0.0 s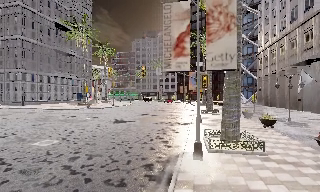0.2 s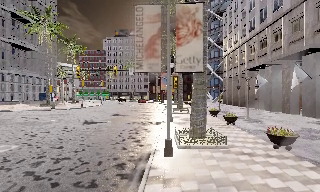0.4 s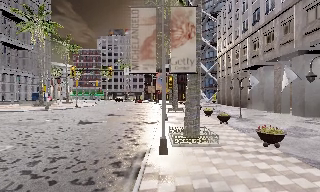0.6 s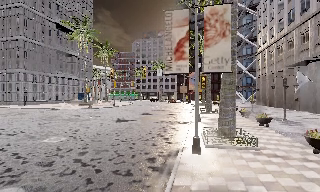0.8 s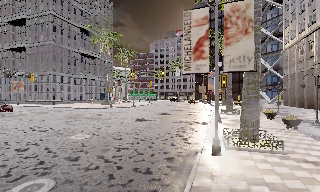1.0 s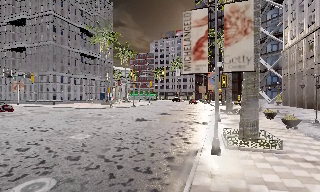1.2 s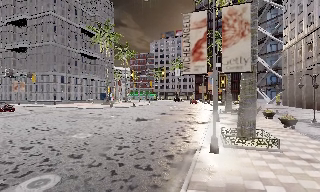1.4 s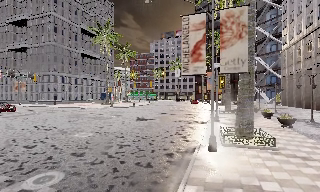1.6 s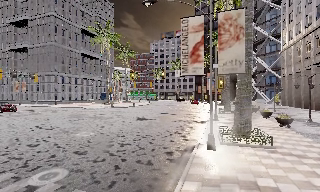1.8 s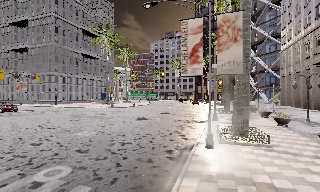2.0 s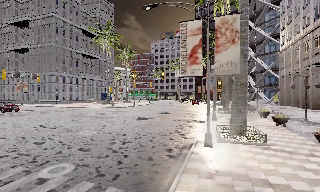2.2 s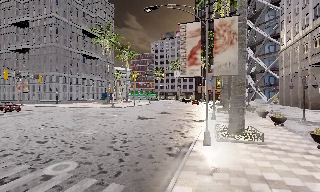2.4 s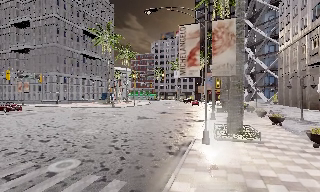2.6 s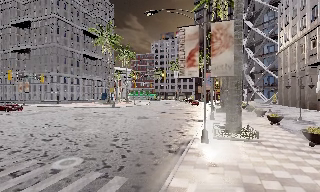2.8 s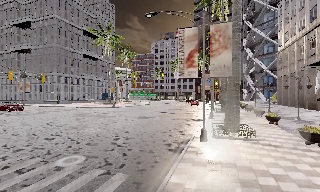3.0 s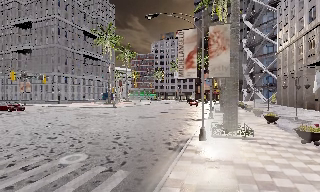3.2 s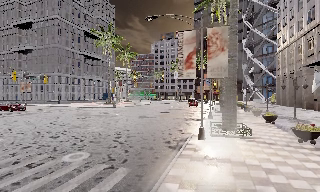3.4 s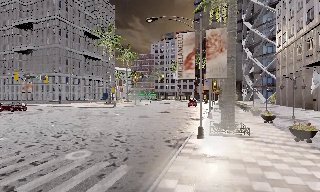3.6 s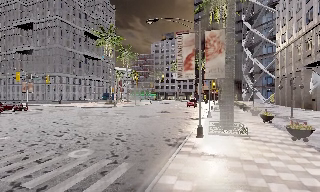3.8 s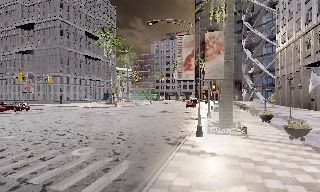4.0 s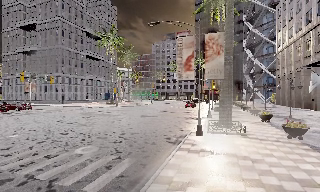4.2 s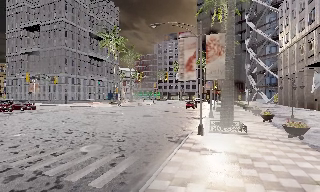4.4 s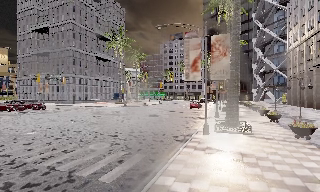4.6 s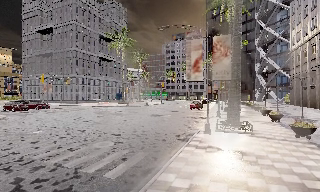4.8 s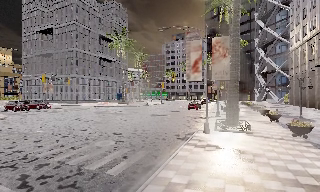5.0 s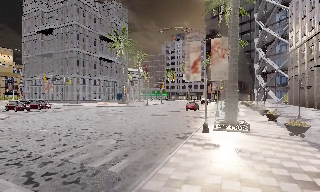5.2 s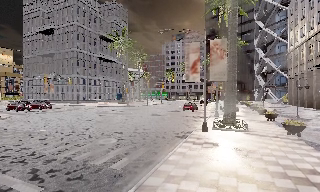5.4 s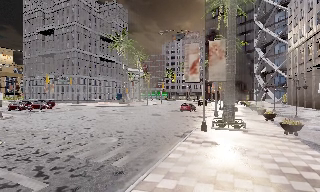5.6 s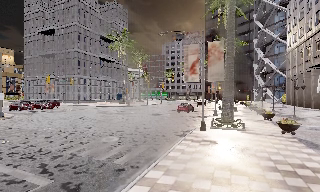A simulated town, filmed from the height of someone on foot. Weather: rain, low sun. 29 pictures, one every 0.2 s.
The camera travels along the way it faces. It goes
backward.
0.0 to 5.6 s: The scene slides to the right, as the camera pans about 10 degrees to its left. It travels backward, about 6 m, so what stands in front gets smaller.
The film runs backward here.
